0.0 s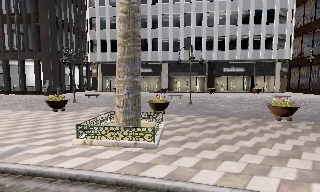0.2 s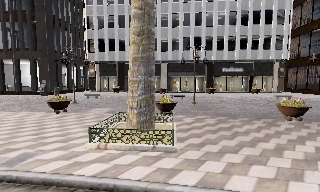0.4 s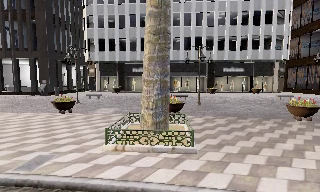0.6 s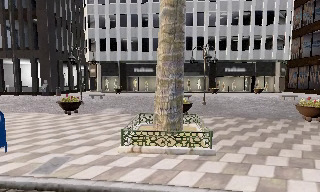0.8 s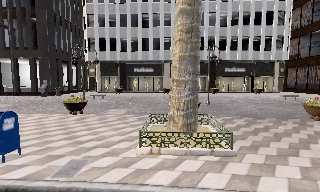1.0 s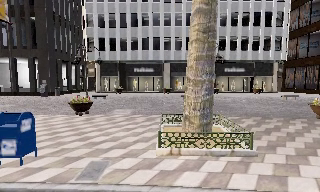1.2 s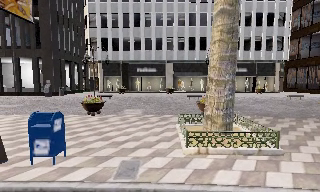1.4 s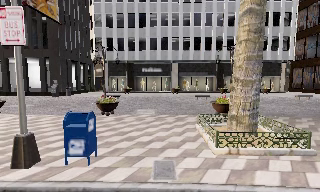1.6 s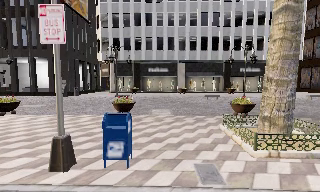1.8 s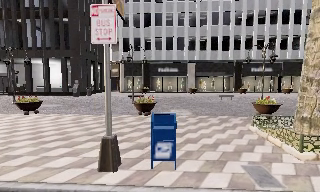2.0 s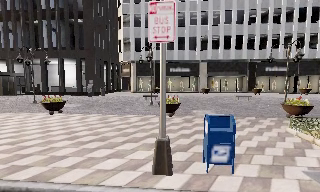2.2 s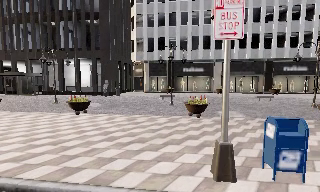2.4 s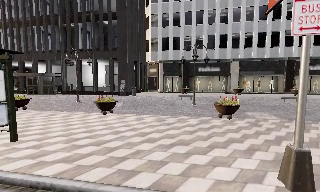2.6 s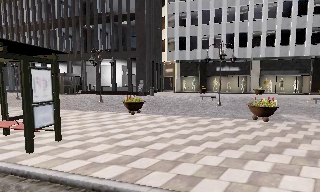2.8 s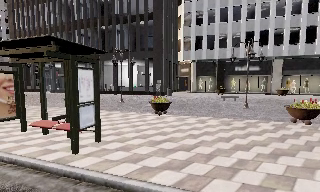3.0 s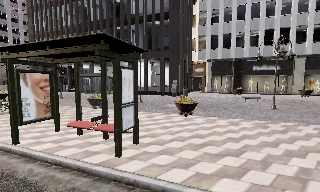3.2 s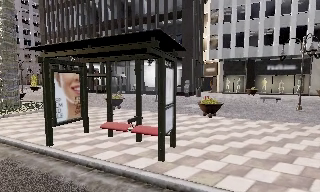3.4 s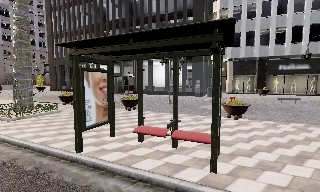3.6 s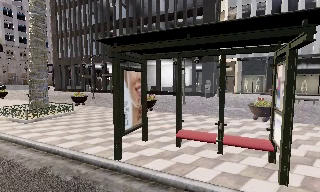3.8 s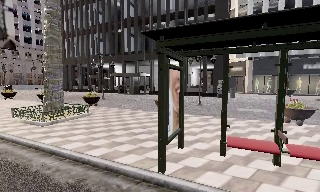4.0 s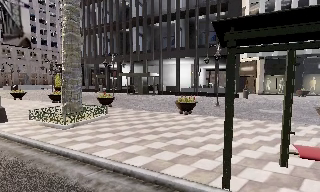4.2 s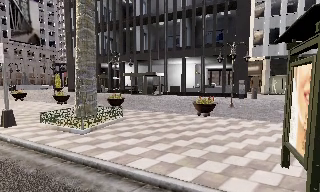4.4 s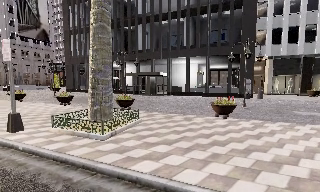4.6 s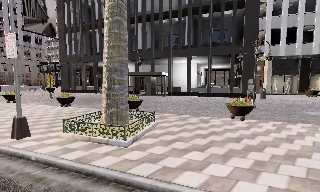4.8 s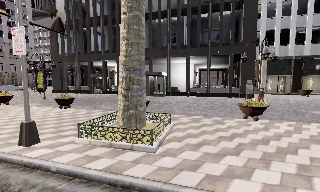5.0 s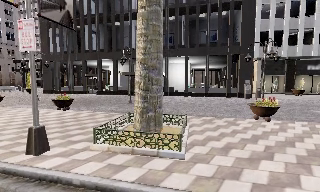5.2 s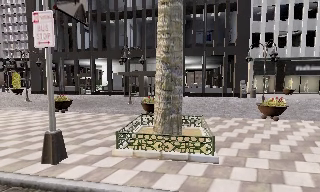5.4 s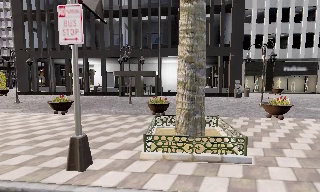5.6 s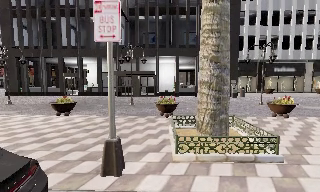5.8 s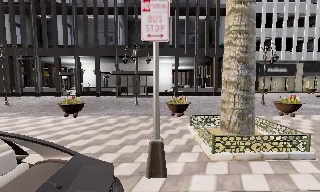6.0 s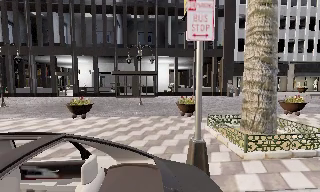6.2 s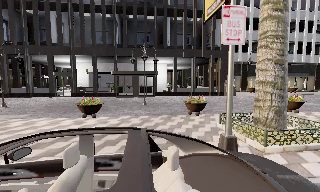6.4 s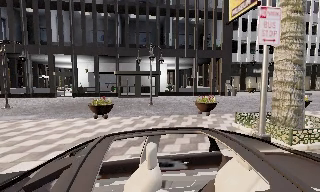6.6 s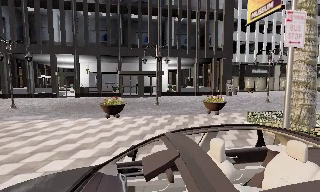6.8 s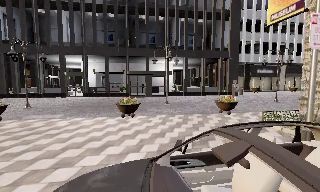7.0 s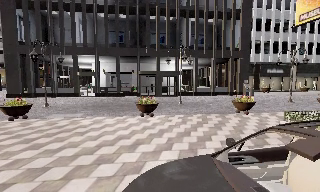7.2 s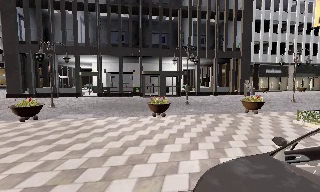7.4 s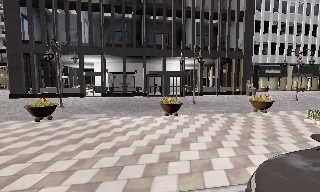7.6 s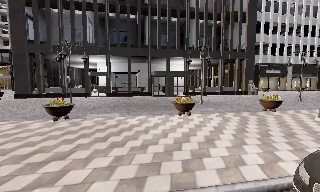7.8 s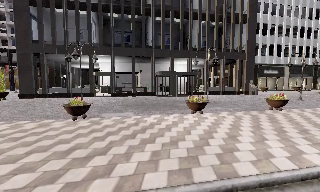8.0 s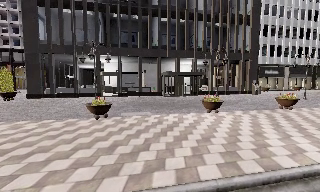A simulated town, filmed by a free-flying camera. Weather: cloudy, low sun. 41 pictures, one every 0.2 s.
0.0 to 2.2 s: The camera travels to its left, about 8 m, so close, fixed things drift to the right. It gains speed.
2.2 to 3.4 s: The camera swings to its left by about 15 degrees, and the scene slides to the right. It travels to its left, about 6 m, so close, fixed things drift to the right.
3.4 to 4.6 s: The camera travels to its left and forward, about 7 m, so close, fixed things drift to the right.
4.6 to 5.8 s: The camera pans to its right, which is clockwise from overhead, by about 20 degrees. It travels to its left, about 6 m.
5.8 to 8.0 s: The camera pans to its right, which is clockwise from overhead, by about 10 degrees. It travels to its left, about 10 m, so close, fixed things drift to the right.
The film runs forward here.
